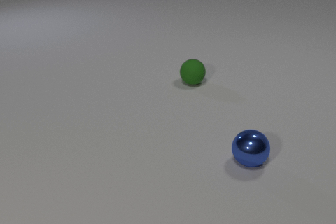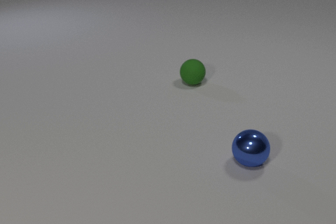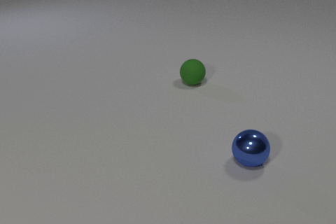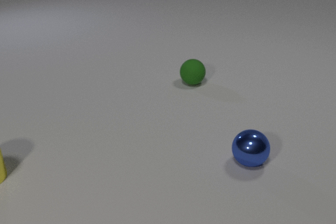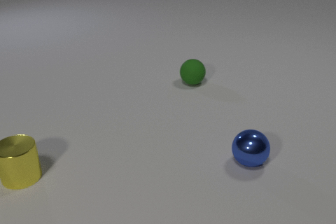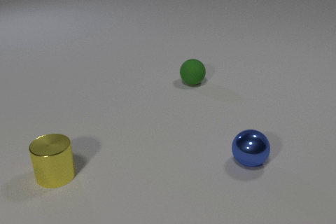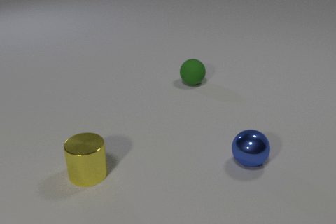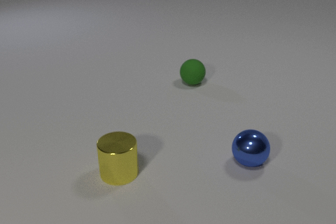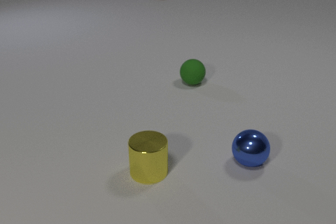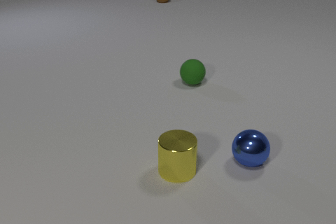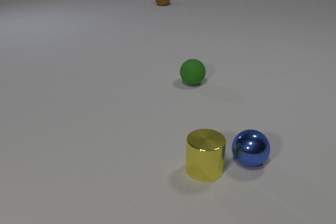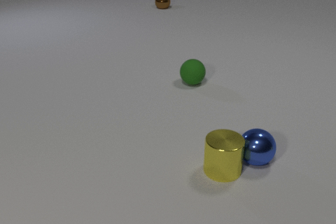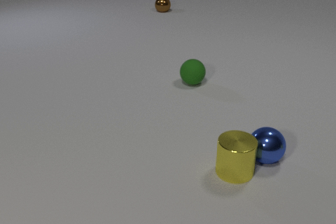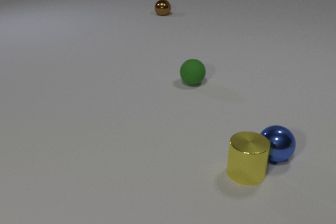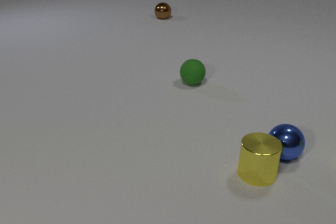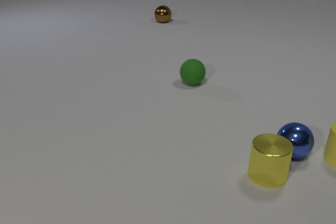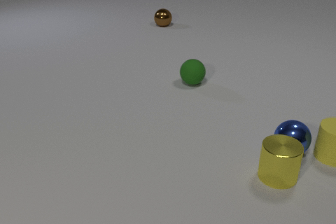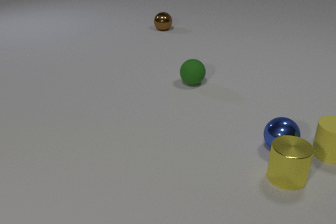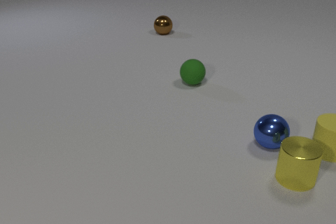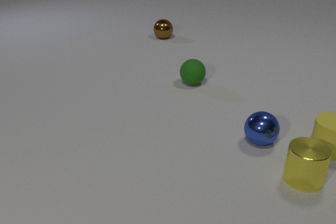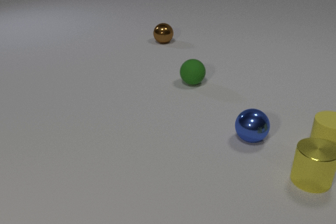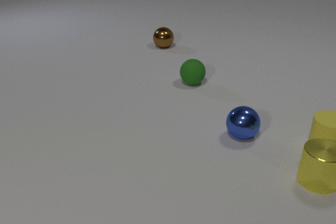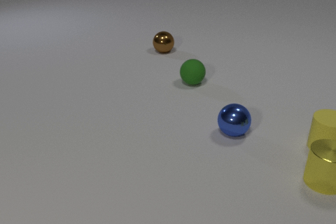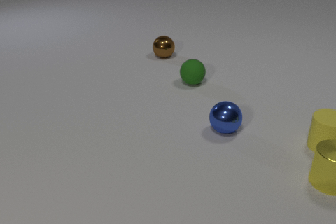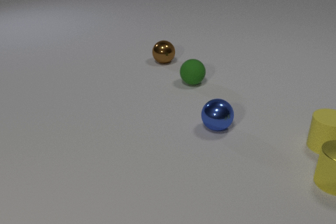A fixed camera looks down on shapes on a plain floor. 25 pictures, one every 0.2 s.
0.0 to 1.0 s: The yellow metal cylinder comes in at the left edge, slides to the right.
1.0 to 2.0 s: The yellow metal cylinder slides to the right. The brown metal sphere comes in at the top edge, rolls toward the camera.
2.0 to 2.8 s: The yellow metal cylinder slides to the right. The blue metal sphere rolls to the right and away from the camera. The brown metal sphere rolls toward the camera. The yellow metal cylinder and the blue metal sphere collide.
2.8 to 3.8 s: The yellow metal cylinder slides to the right. The blue metal sphere rolls to the left and away from the camera. The yellow rubber cylinder comes in at the right edge, slides to the left and away from the camera. The brown metal sphere rolls toward the camera. The blue metal sphere and the yellow rubber cylinder collide.
3.8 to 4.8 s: The yellow metal cylinder slides to the right. The blue metal sphere rolls to the left and away from the camera. The brown metal sphere rolls toward the camera.
What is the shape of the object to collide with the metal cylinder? sphere.
How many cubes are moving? 0.
Are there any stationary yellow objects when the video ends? yes.
